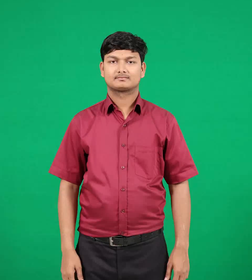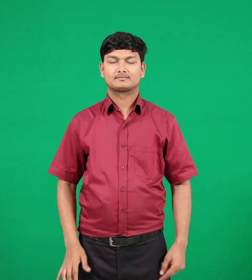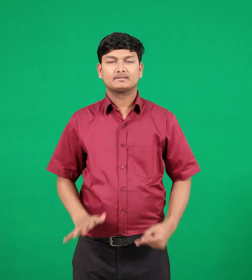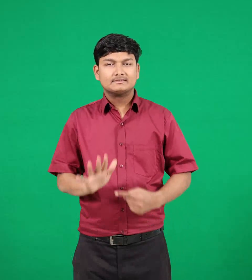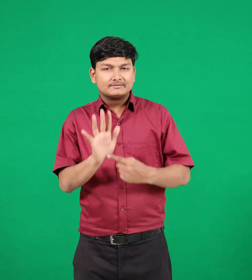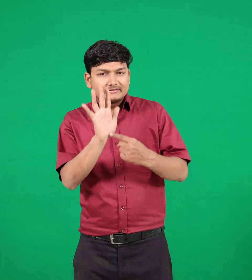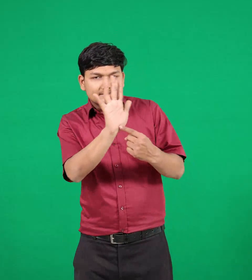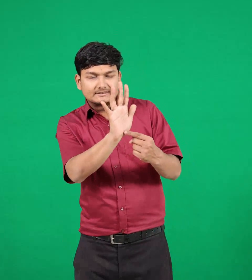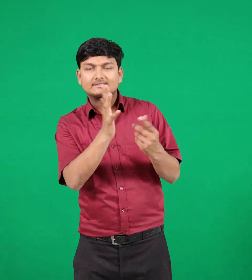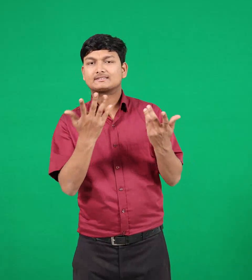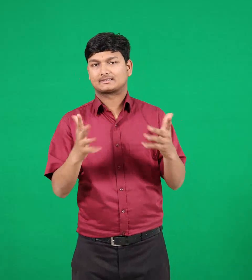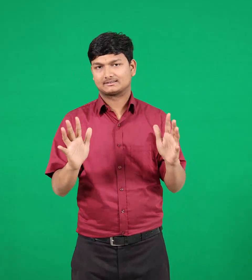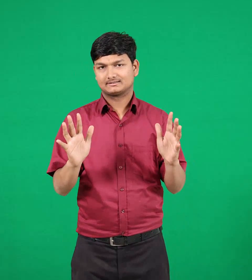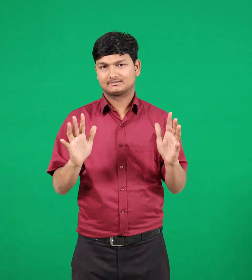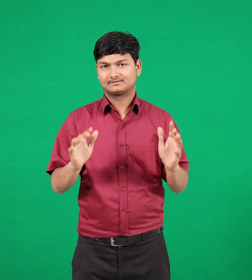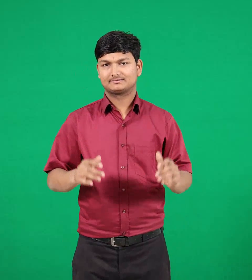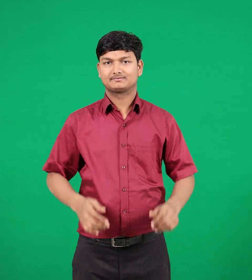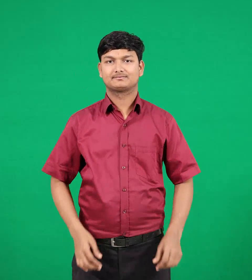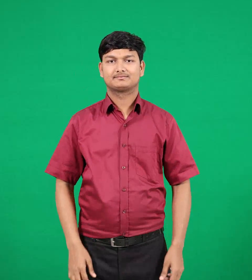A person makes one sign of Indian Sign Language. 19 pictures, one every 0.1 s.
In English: showed
